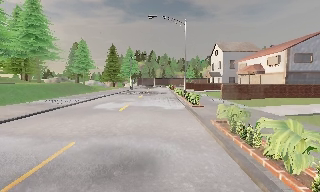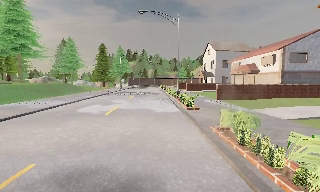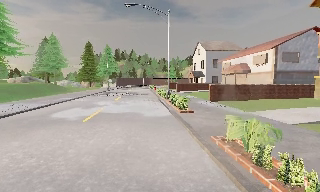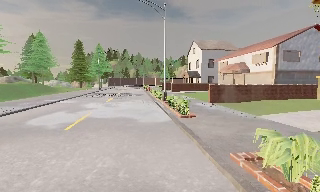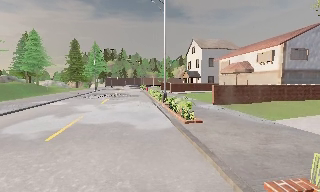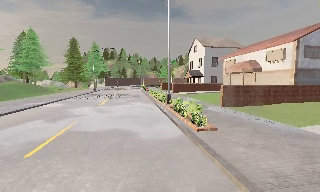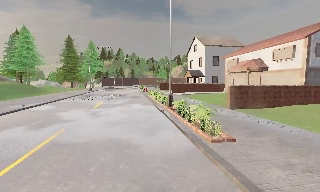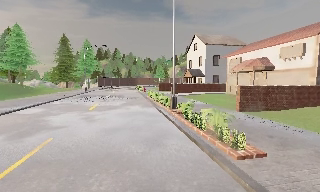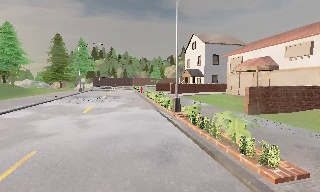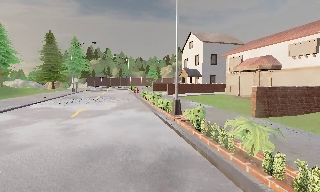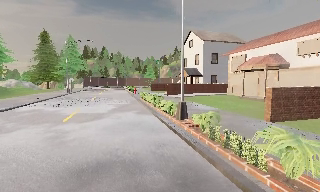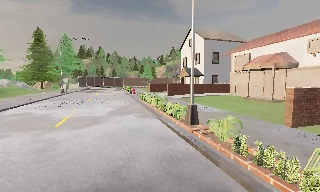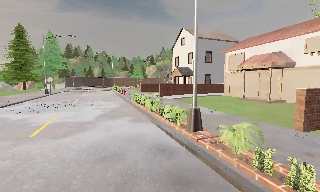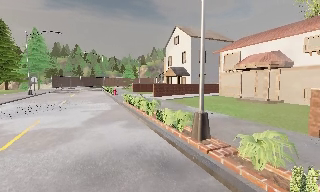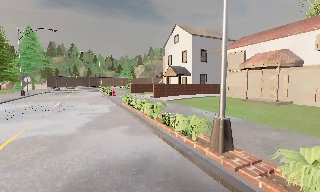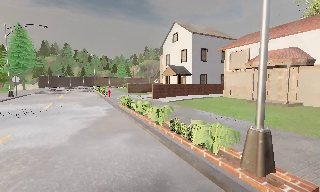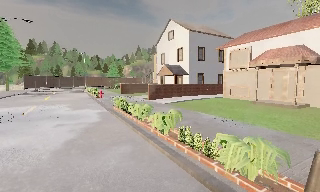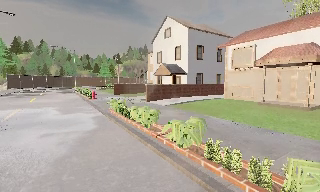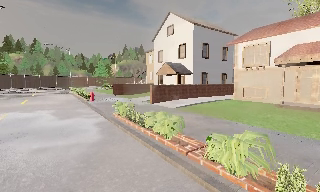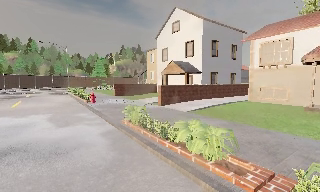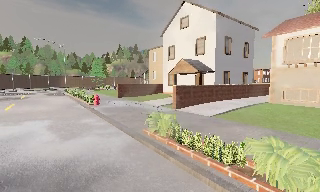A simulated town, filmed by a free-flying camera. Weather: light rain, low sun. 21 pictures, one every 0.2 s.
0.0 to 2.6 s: The camera pans to its right, which is clockwise from overhead, by about 25 degrees. It travels forward, about 12 m, so what stands in front looms larger.
2.6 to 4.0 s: The camera pans to its right, which is clockwise from overhead, by about 10 degrees. It travels forward and to its left, about 8 m, so what stands in front looms larger. It gains speed.
The film runs forward here.
